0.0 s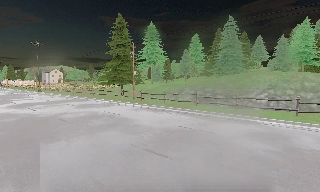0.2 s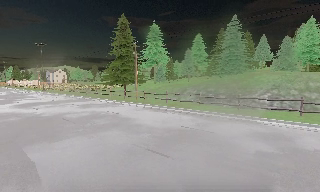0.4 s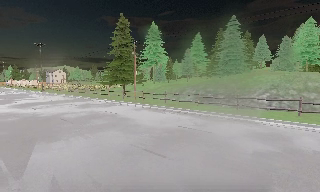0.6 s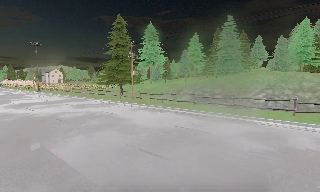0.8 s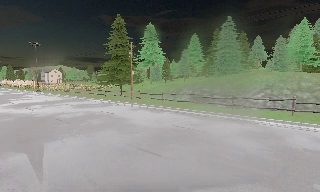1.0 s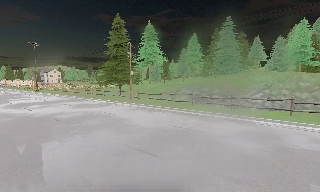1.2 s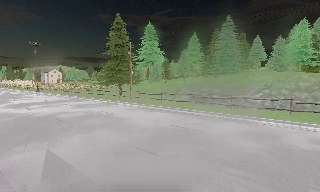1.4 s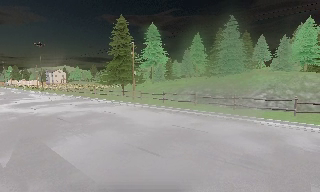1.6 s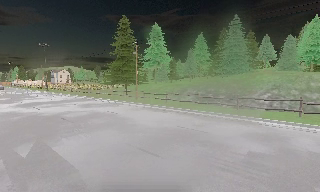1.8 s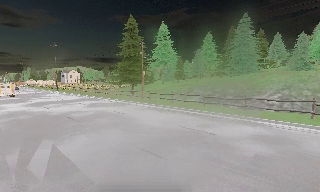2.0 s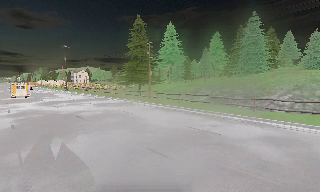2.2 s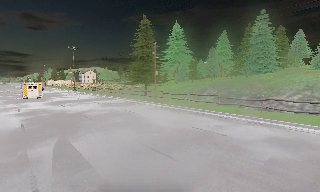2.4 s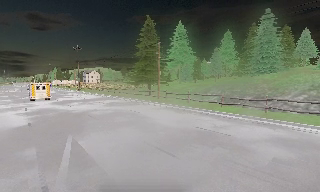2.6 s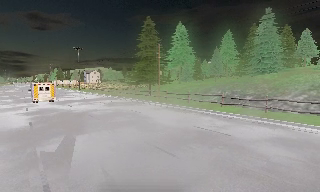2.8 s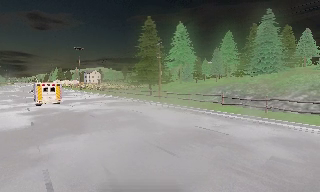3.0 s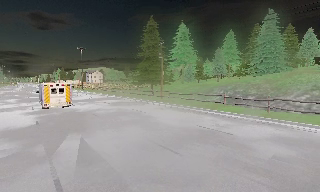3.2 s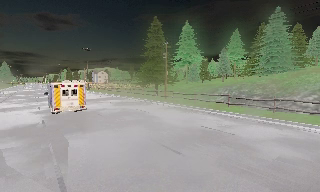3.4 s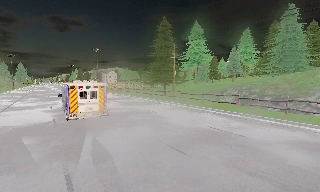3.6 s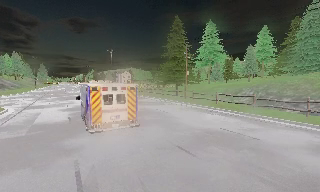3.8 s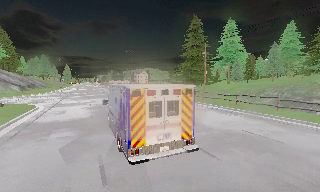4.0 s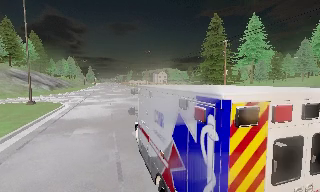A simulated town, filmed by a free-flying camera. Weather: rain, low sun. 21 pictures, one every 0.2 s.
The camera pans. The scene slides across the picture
to the right.
The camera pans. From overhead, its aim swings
counterclockwise.
0.0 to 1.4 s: The camera shifts only a little, or ends up much as it began.
1.4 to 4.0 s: The camera swings to its left by about 35 degrees, and the scene slides to the right. It travels to its right, about 0.5 m.
The film runs backward here.
